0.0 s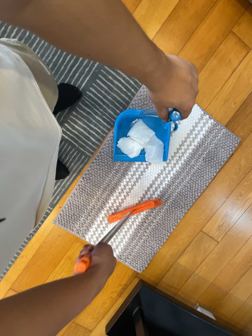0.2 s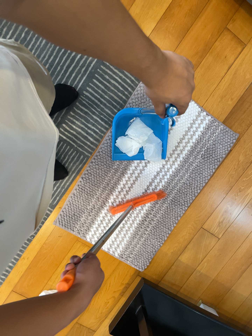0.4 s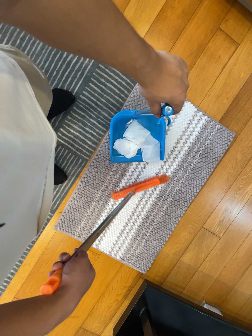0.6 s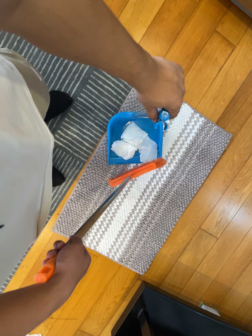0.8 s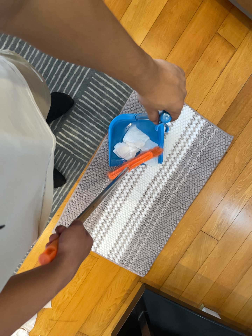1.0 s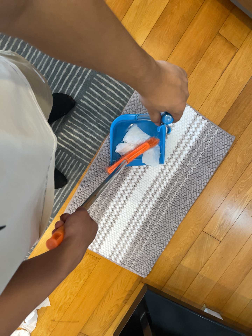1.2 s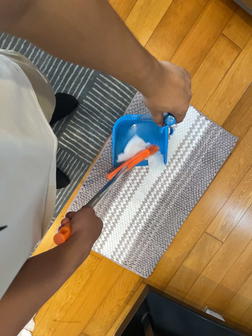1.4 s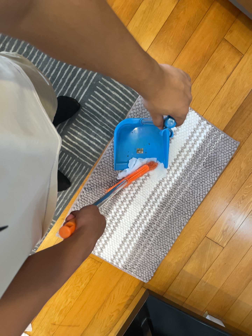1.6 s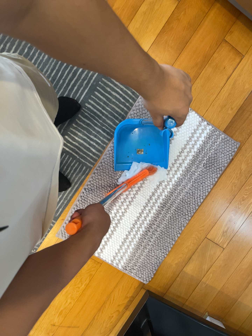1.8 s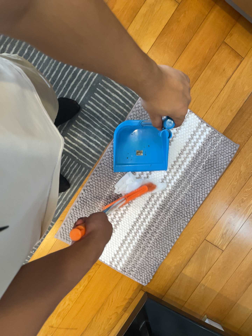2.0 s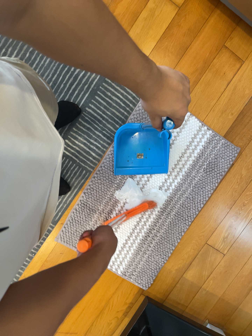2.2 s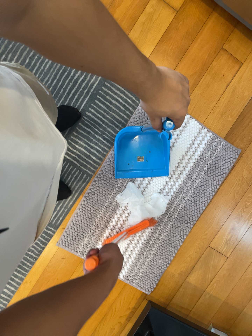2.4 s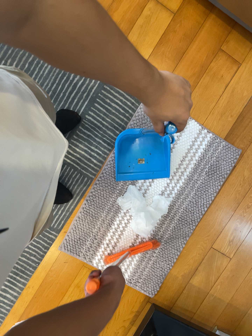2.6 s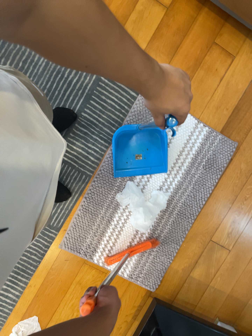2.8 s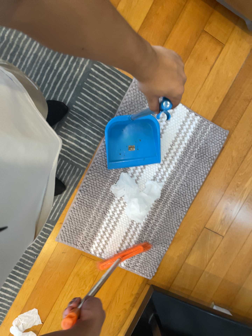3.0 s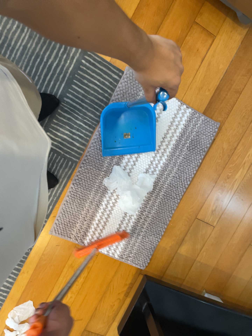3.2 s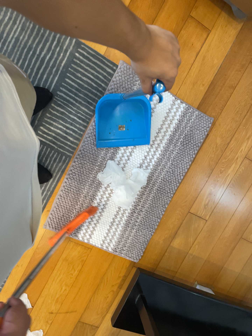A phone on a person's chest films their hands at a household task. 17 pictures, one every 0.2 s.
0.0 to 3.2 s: The camera rolls about its line of sight by about 10 degrees, and the scene rotates counterclockwise.
The film runs backward here.
